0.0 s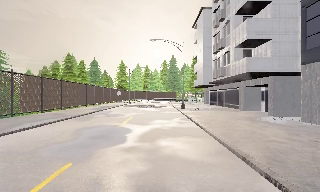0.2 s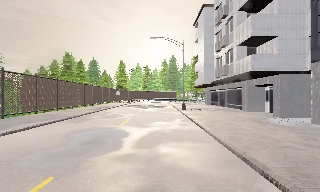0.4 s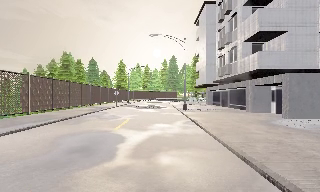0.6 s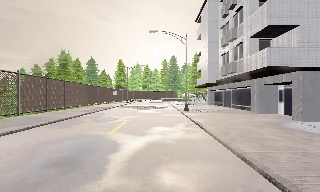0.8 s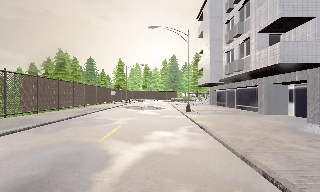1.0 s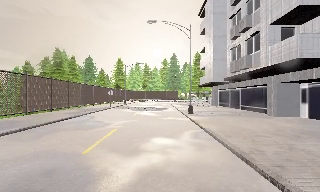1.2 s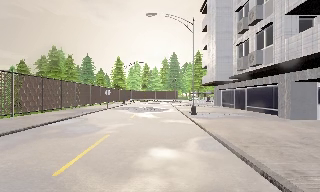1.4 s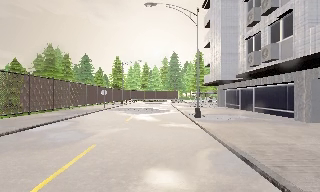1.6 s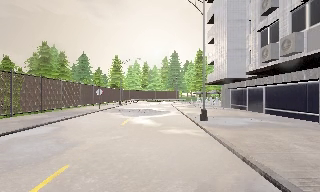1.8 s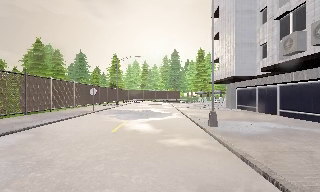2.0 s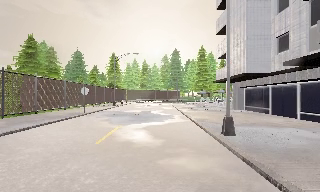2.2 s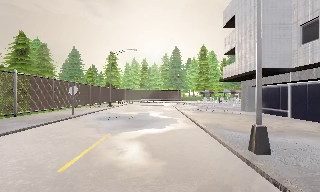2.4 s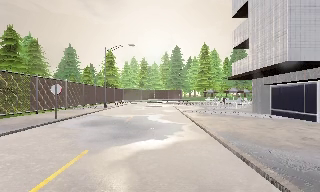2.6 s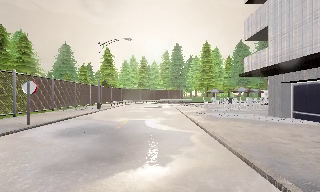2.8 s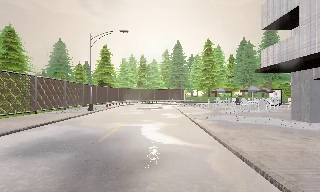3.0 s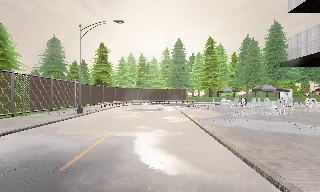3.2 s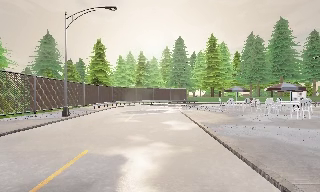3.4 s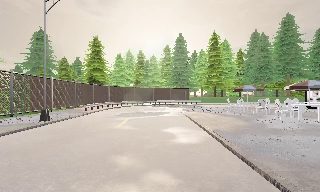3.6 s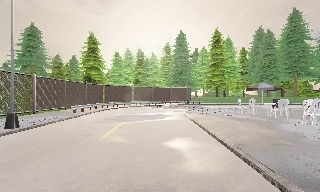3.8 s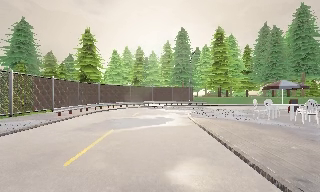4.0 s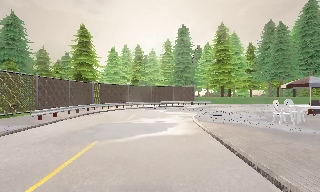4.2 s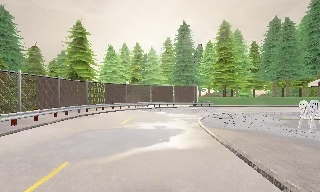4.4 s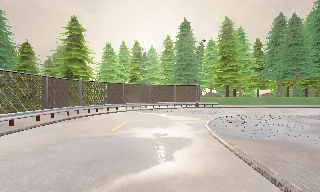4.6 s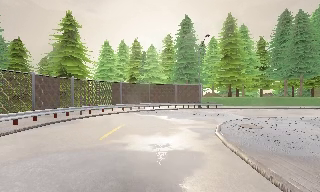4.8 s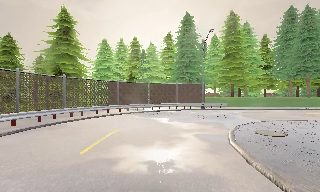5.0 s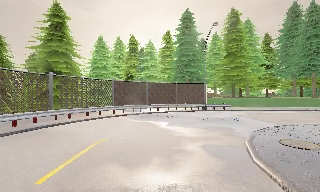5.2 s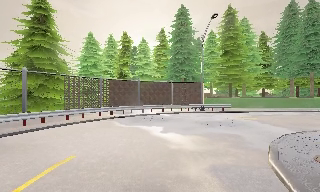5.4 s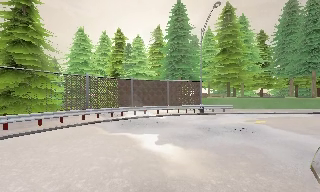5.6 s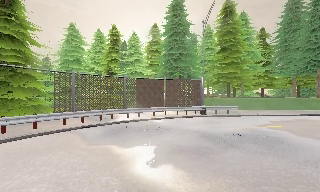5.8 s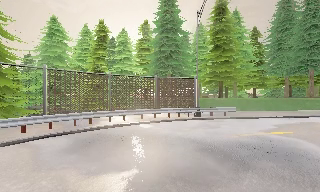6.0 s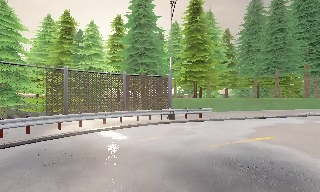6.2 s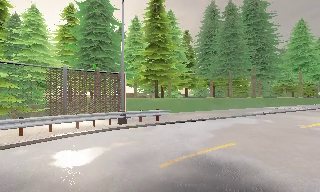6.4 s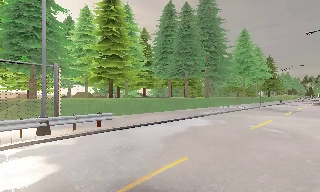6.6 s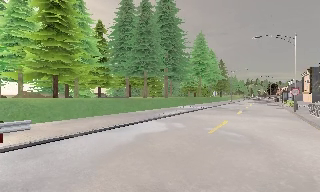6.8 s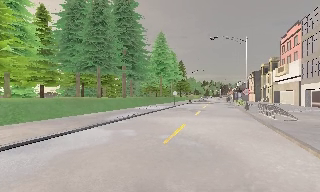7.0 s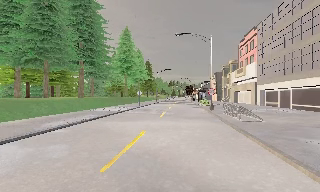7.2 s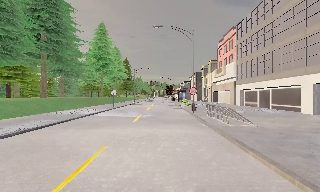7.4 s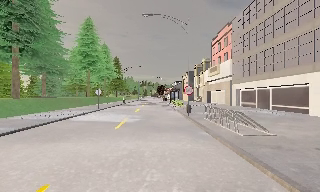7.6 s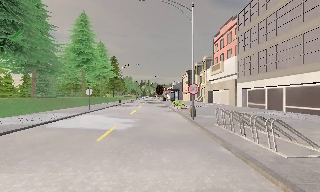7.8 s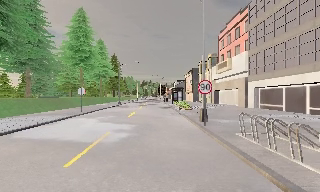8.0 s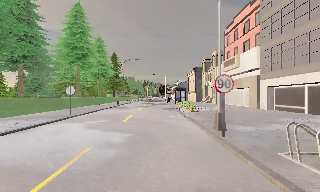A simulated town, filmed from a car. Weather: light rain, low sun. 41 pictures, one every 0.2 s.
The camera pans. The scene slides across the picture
to the left.
The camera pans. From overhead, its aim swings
clockwise.
0.0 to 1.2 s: The camera travels forward, about 6 m, so what stands in front looms larger. It gains speed.
1.2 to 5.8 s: The camera travels forward, about 40 m, so what stands in front looms larger.
5.8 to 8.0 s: The scene slides to the left, as the camera pans about 85 degrees to its right. It travels forward, about 20 m.
The film runs forward here.
